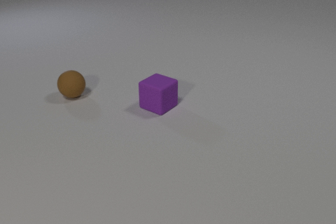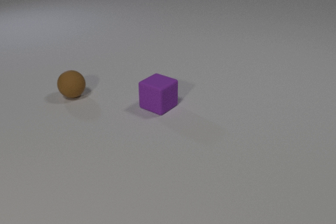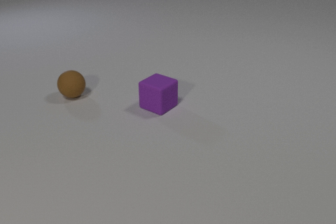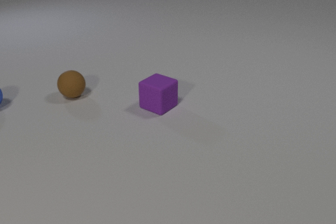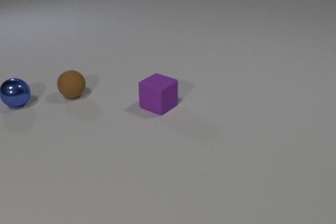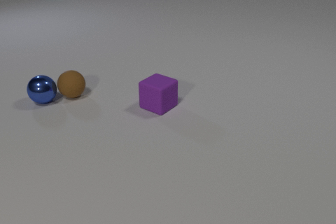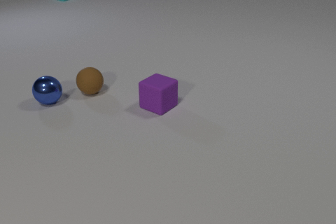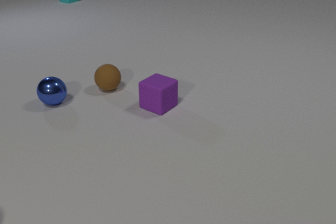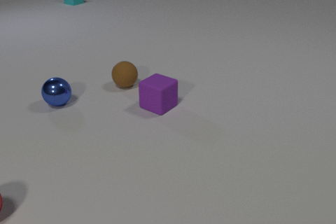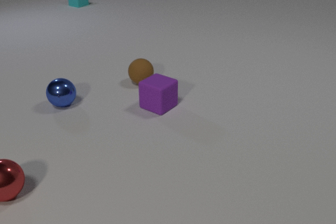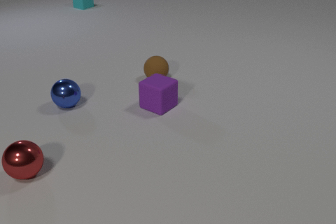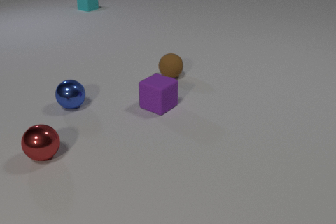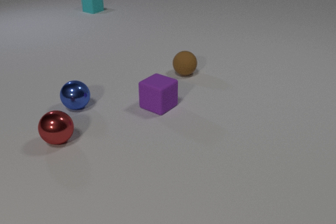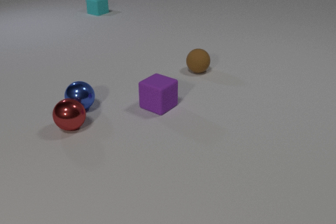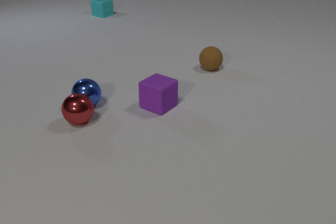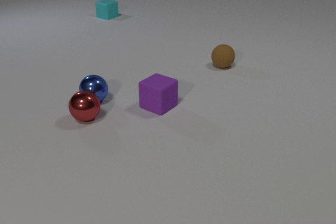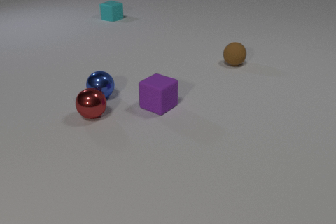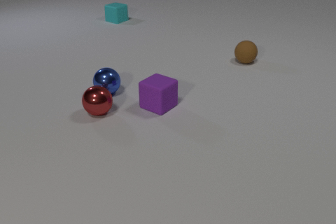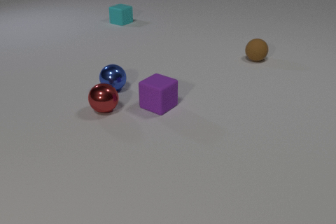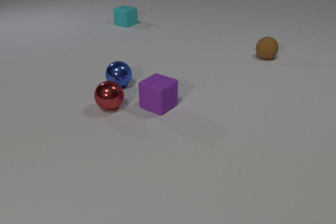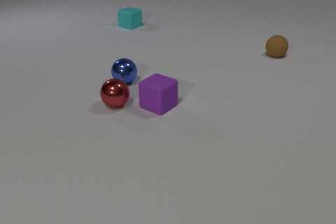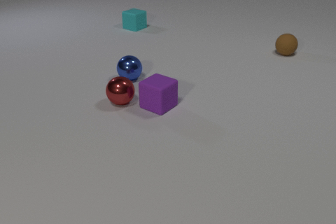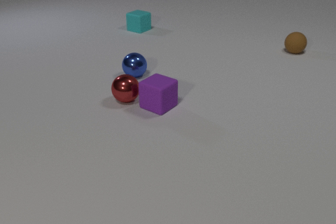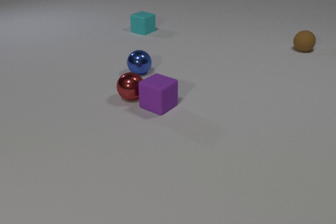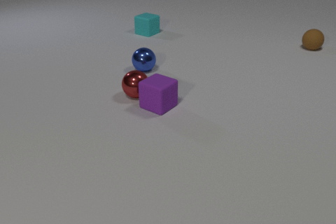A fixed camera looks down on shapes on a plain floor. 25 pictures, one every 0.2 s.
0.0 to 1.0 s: The blue metal sphere comes in at the left edge, rolls to the right. The cyan rubber cube comes in at the top edge. The blue metal sphere and the brown rubber sphere collide.
1.0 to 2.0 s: The blue metal sphere rolls to the right and toward the camera. The brown rubber sphere rolls to the right. The red metal sphere comes in at the left edge, rolls away from the camera and to the right. The cyan rubber cube slides toward the camera and to the right.
2.0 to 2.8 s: The blue metal sphere rolls to the right. The brown rubber sphere rolls to the right and away from the camera. The red metal sphere rolls away from the camera and to the right. The cyan rubber cube slides toward the camera and to the right. The blue metal sphere and the red metal sphere collide.
2.8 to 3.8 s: The blue metal sphere rolls away from the camera and to the right. The brown rubber sphere rolls to the right and away from the camera. The red metal sphere rolls to the right and away from the camera. The cyan rubber cube slides toward the camera and to the right.
3.8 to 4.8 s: The blue metal sphere rolls away from the camera and to the right. The brown rubber sphere rolls to the right and away from the camera. The red metal sphere rolls to the right and away from the camera. The cyan rubber cube slides toward the camera and to the right.
What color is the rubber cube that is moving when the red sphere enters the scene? cyan.
Are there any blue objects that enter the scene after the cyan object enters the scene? no.
What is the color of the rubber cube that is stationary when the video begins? purple.
